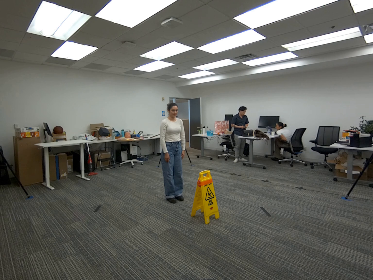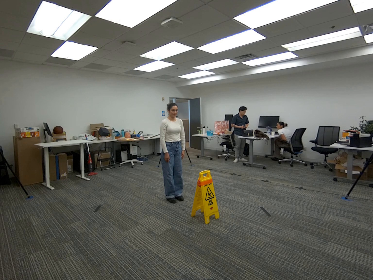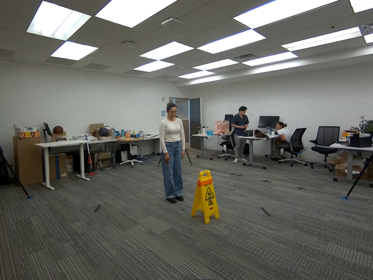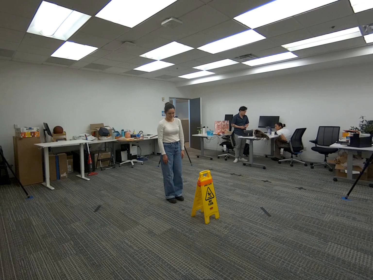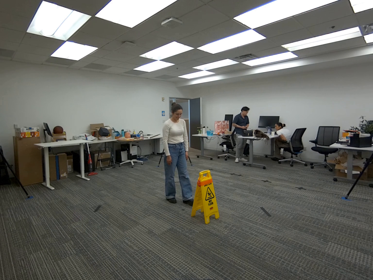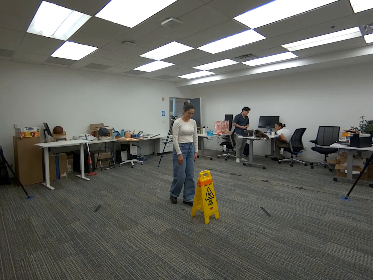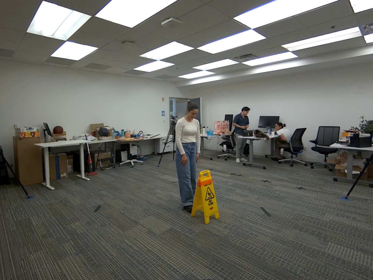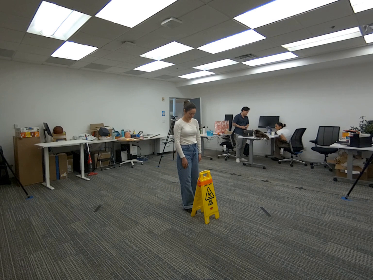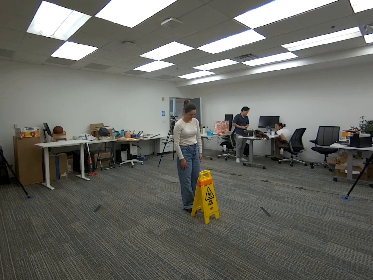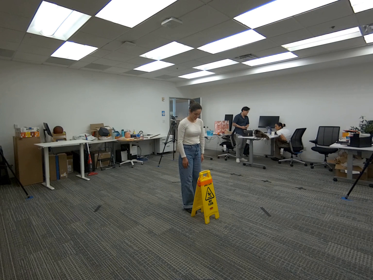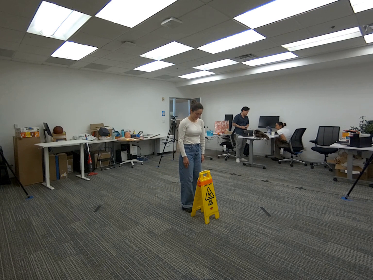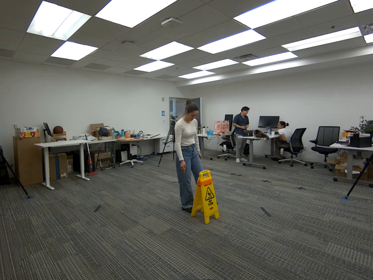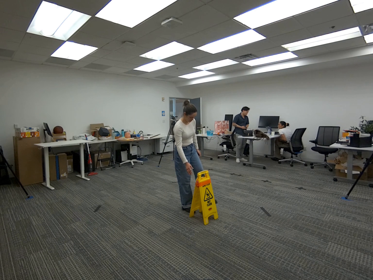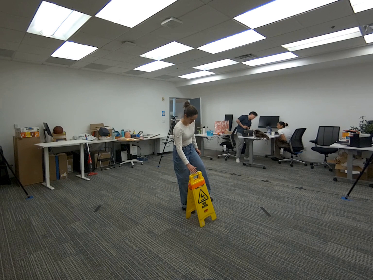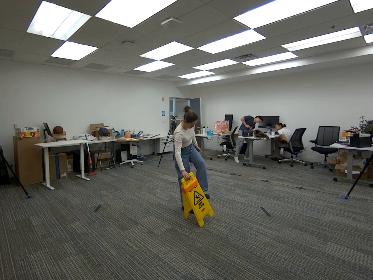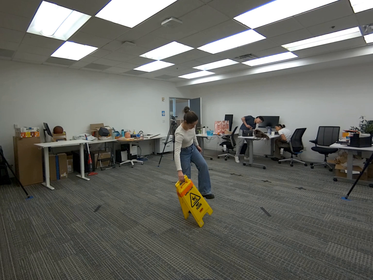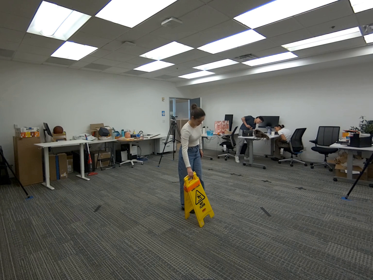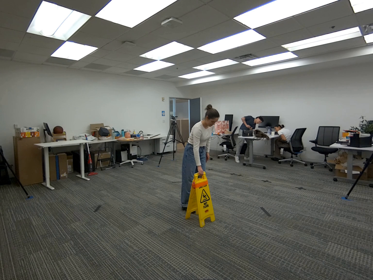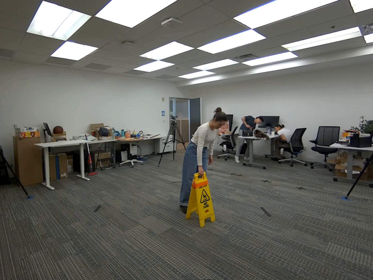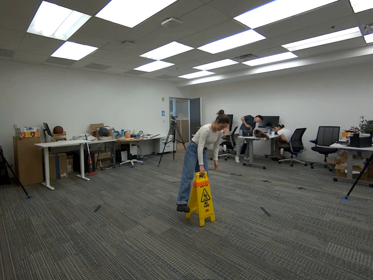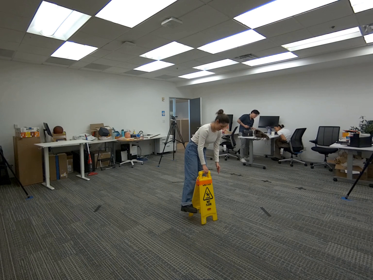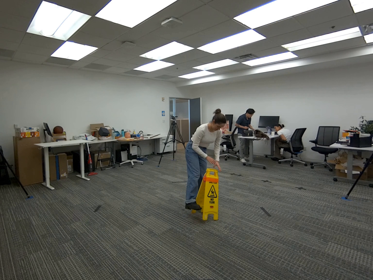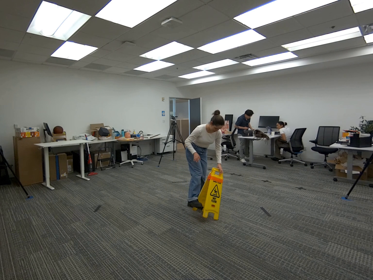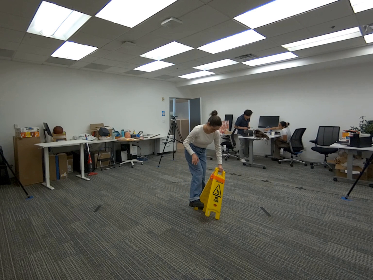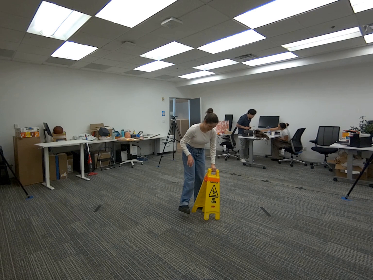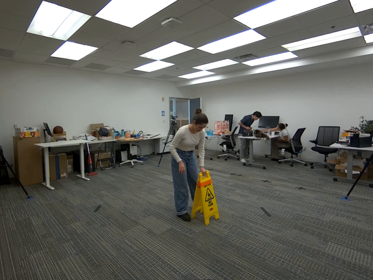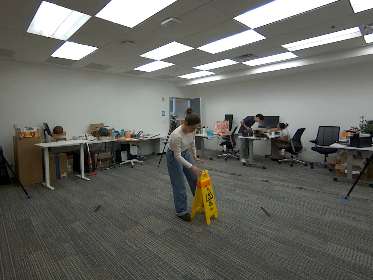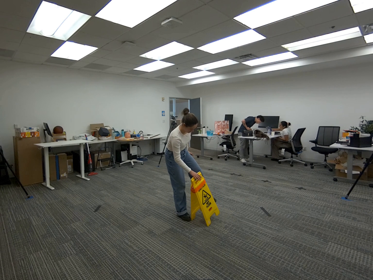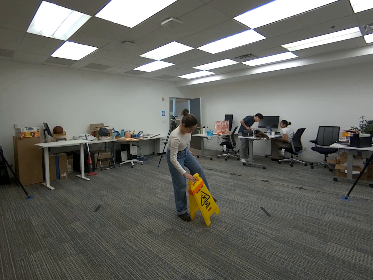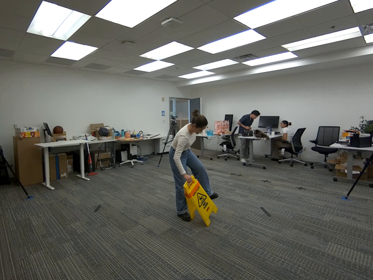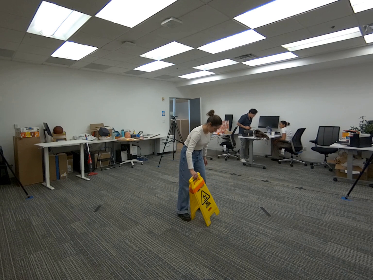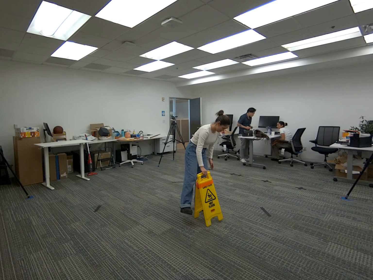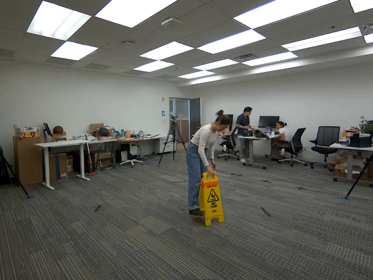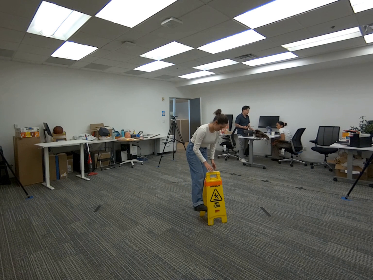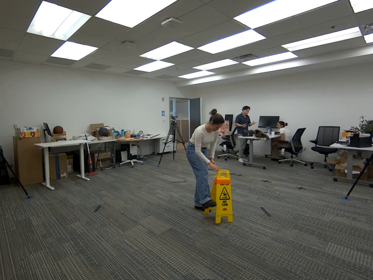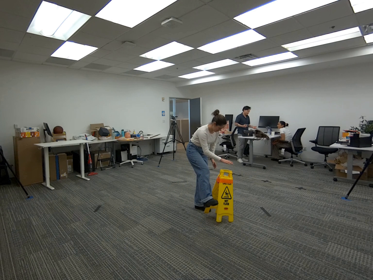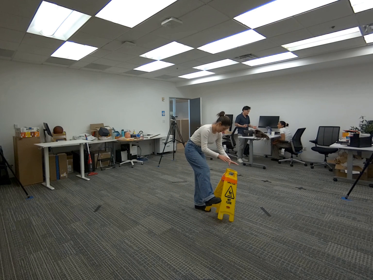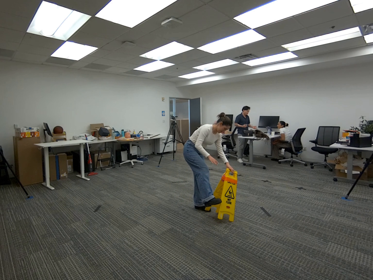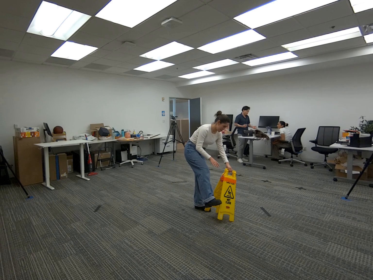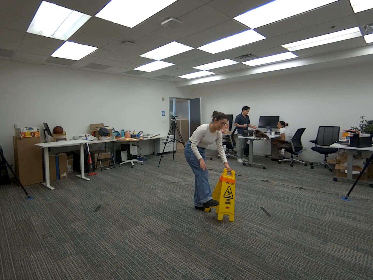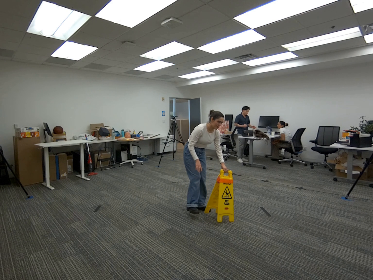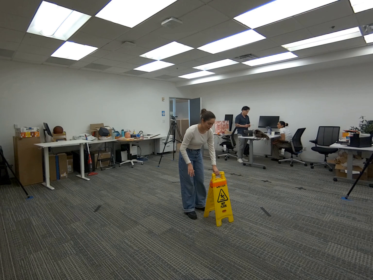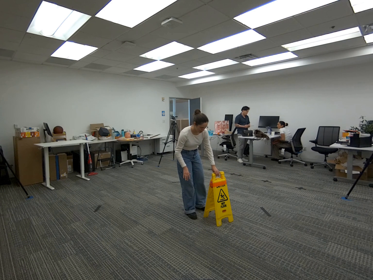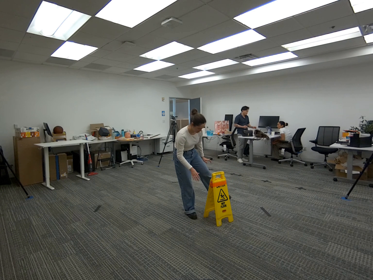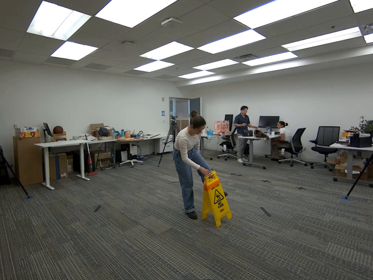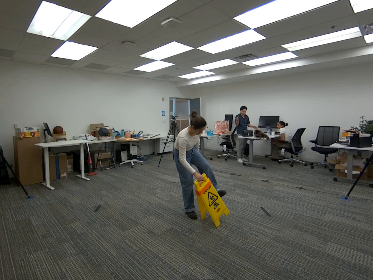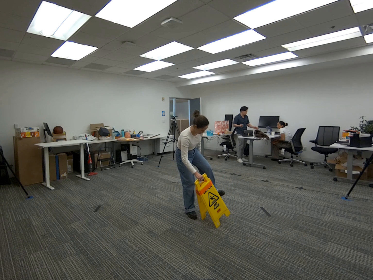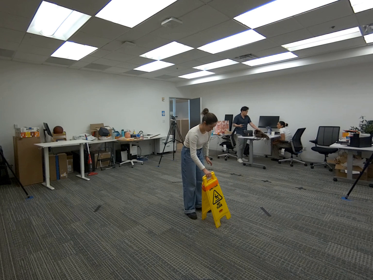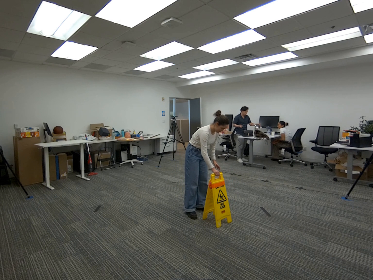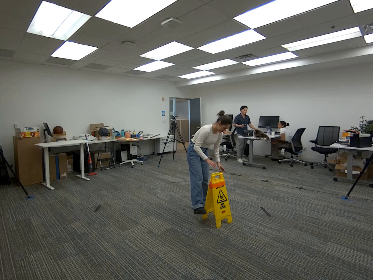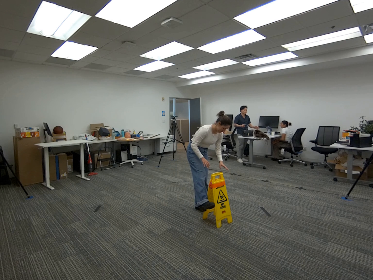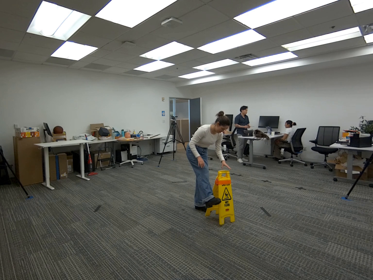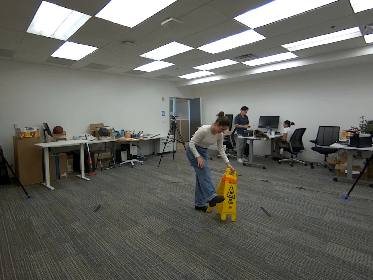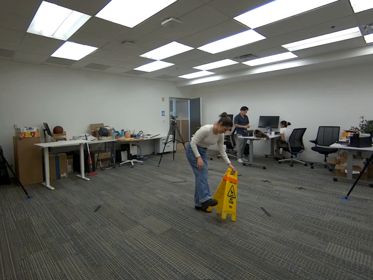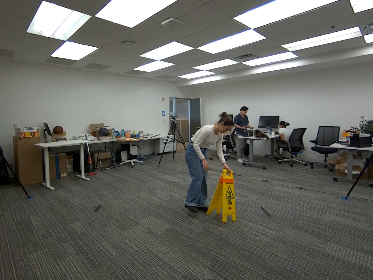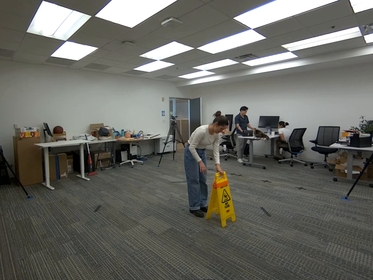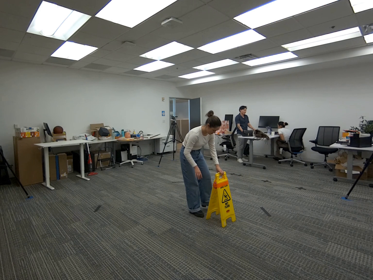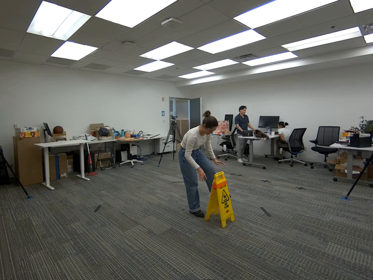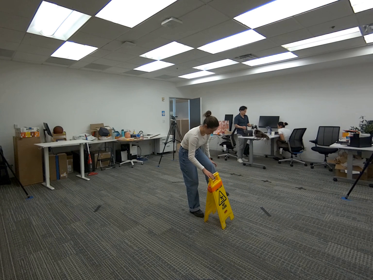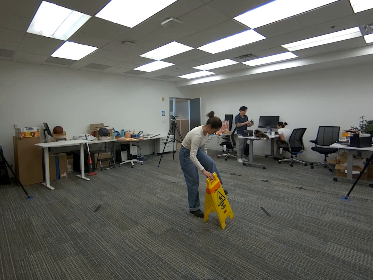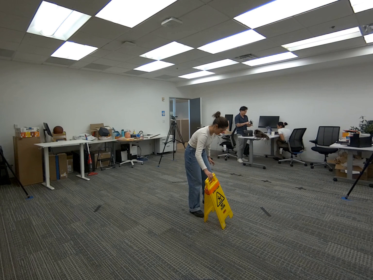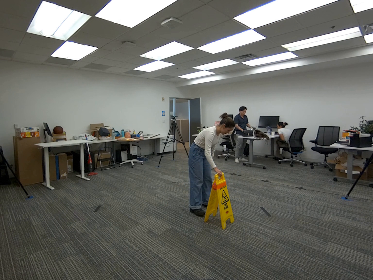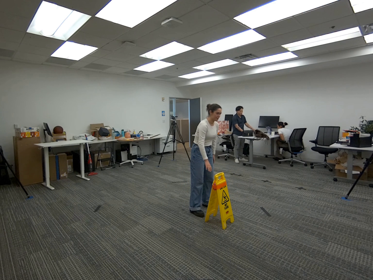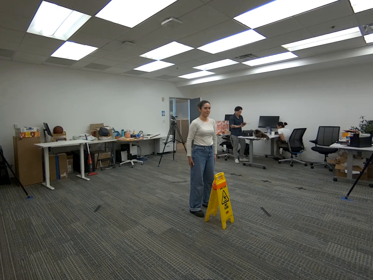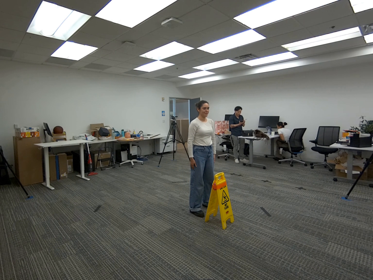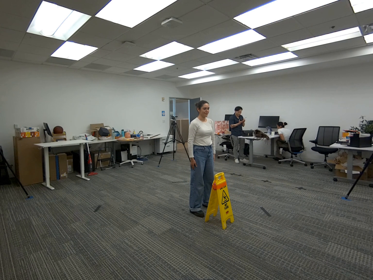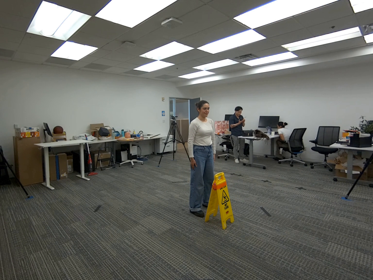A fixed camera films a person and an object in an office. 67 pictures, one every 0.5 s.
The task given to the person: Walk to the wet floor sign and use one leg to gently knock it while catching it with the same-side hand. Place the sign back upright, then use the other leg to knock it and catch it with the opposite hand, returning it to an upright position. Repeat this alternating action until the end of the scene.
